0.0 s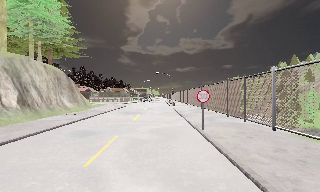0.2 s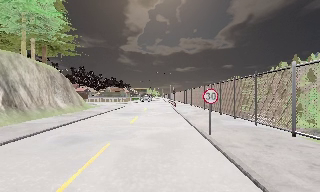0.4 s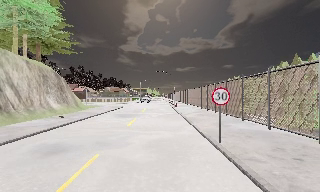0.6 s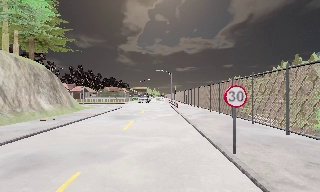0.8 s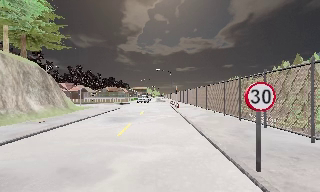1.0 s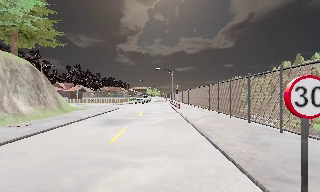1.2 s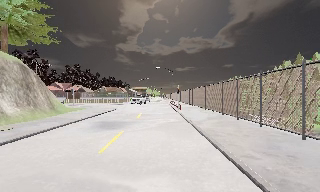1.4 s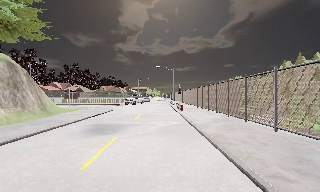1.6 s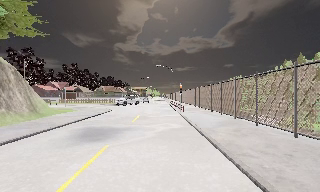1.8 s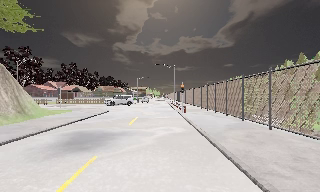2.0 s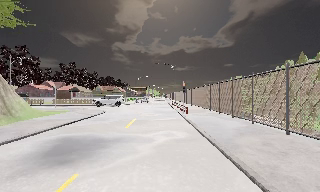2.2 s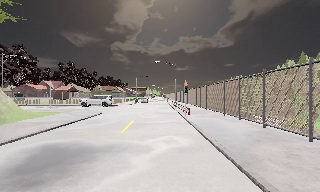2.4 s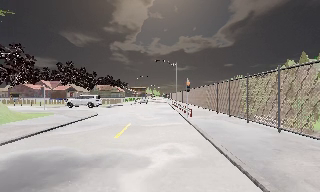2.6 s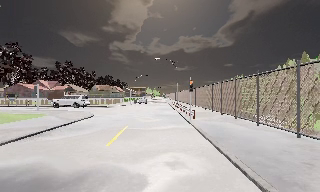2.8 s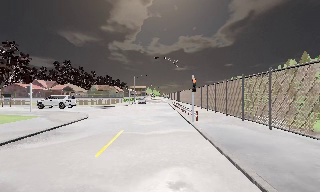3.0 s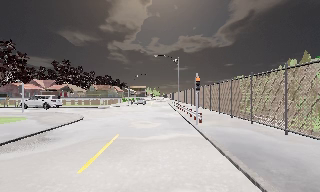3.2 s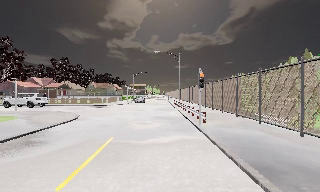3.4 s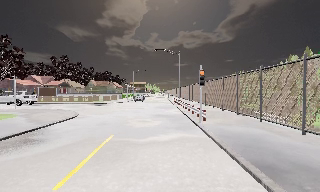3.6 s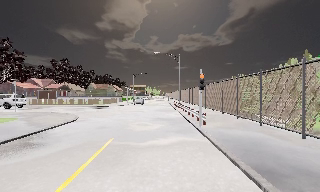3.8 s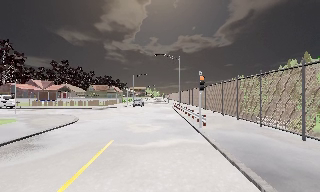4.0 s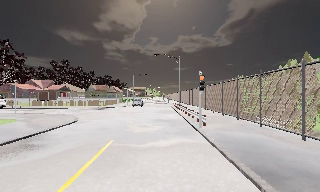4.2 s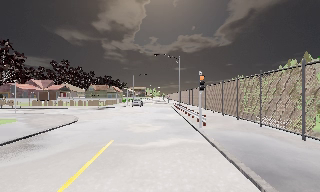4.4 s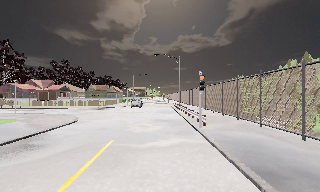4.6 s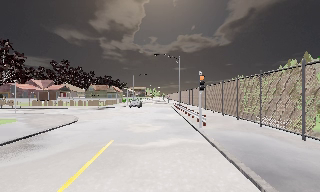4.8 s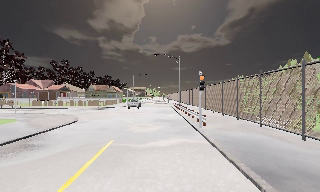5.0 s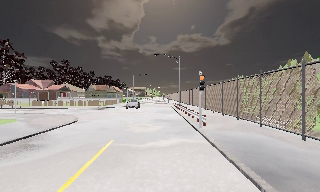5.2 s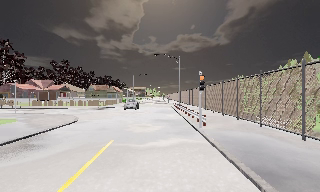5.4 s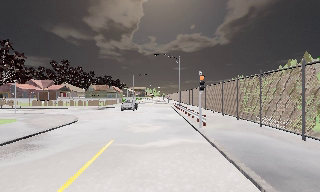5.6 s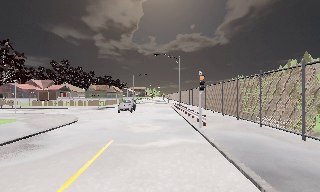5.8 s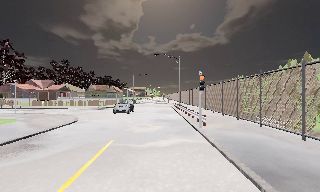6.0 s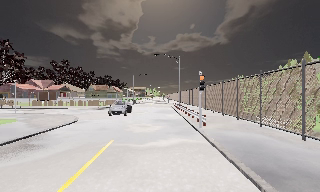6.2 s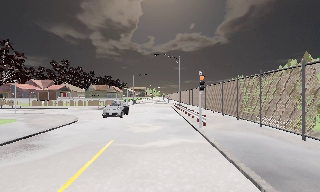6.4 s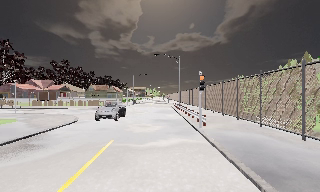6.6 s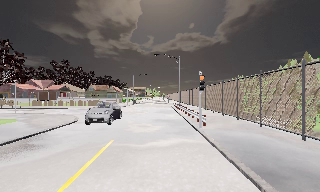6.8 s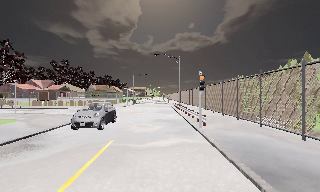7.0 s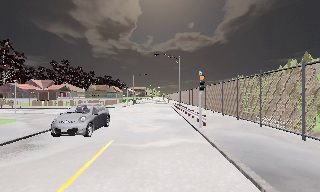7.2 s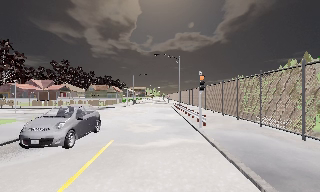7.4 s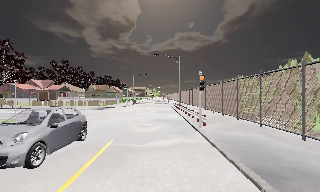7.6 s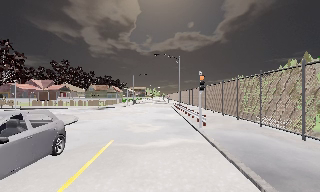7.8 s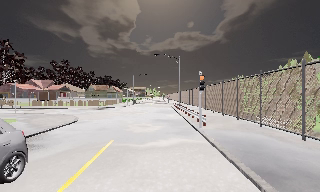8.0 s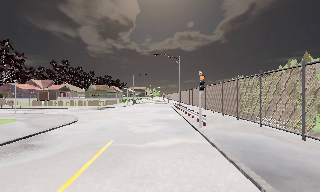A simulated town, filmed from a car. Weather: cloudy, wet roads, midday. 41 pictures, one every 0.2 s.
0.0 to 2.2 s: The camera travels forward, about 13 m, so what stands in front looms larger.
2.2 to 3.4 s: The camera travels forward, about 5 m, so what stands in front looms larger. It loses speed.
3.4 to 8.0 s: The camera keeps its place and its aim.
The film runs forward here.
